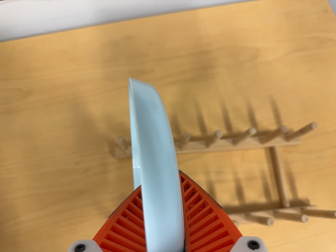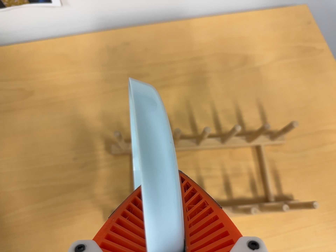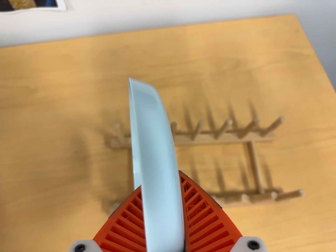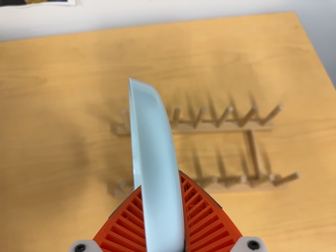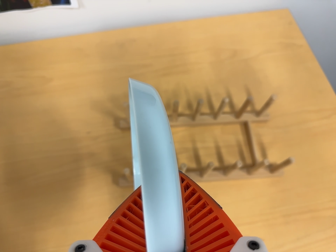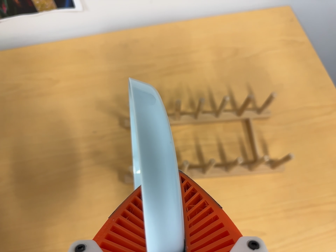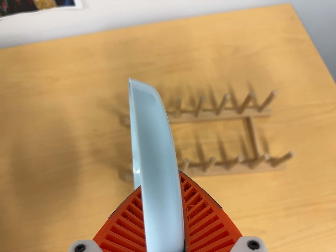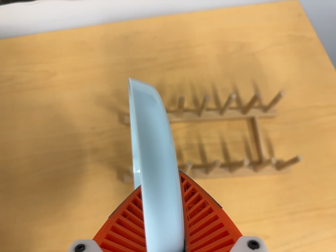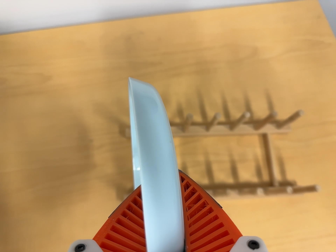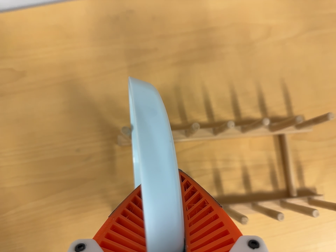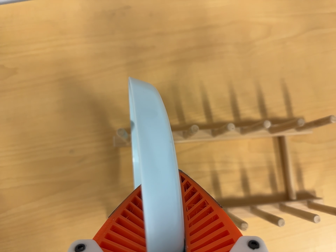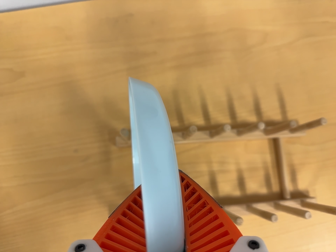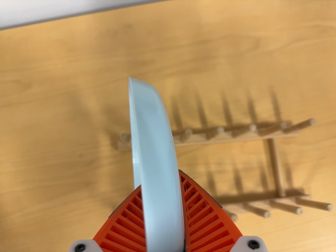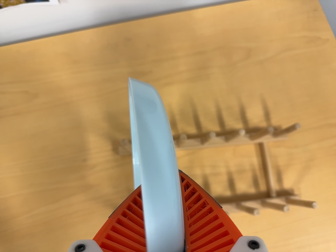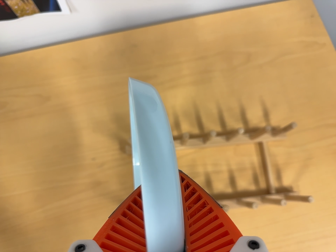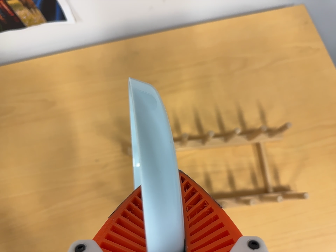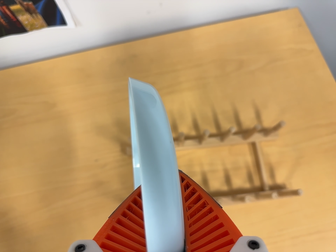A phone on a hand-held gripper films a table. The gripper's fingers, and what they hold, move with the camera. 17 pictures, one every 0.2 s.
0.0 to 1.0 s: The camera travels backward and toward the bottom of its view, about 14 cm, so what stands in front gets smaller.
1.0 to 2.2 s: The camera travels toward the top of its view and forward, about 16 cm. Its aim tips toward the bottom of its view by about 15 degrees.
2.2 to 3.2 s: The camera travels backward, about 10 cm, so what stands in front gets smaller.
The film runs backward here.
